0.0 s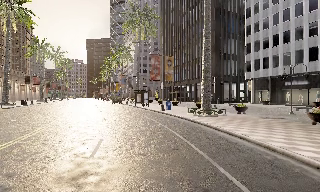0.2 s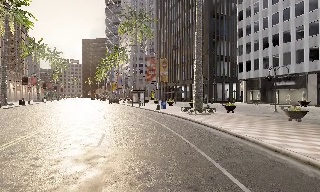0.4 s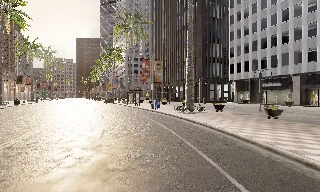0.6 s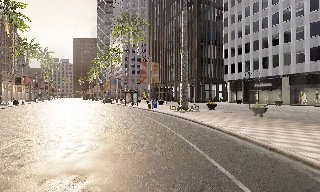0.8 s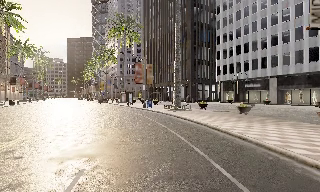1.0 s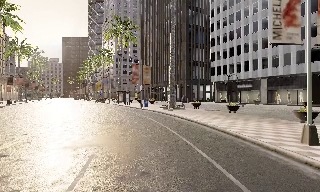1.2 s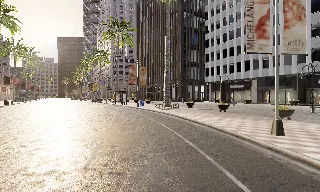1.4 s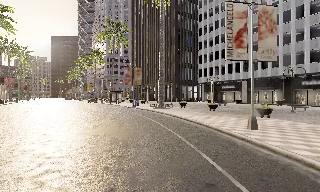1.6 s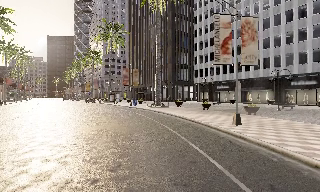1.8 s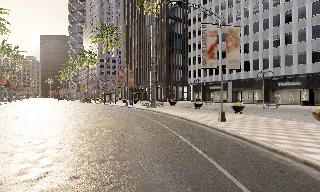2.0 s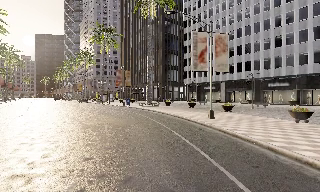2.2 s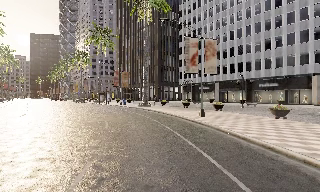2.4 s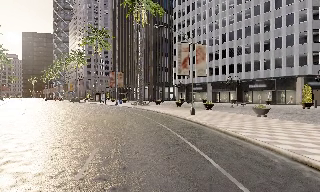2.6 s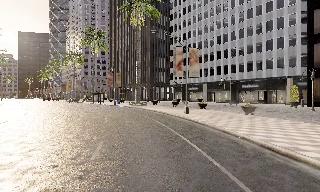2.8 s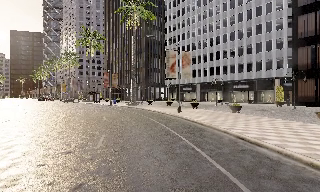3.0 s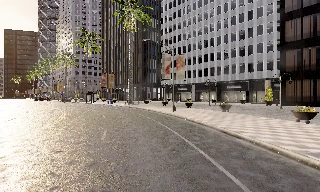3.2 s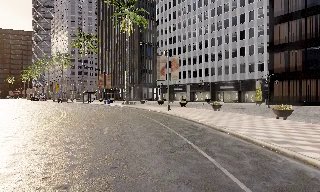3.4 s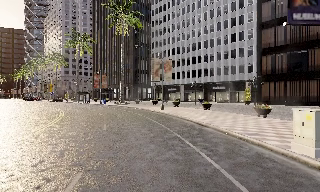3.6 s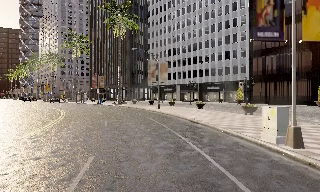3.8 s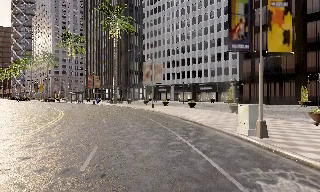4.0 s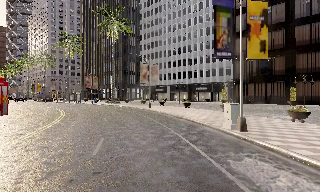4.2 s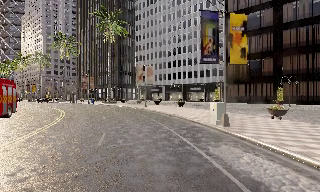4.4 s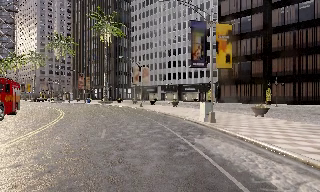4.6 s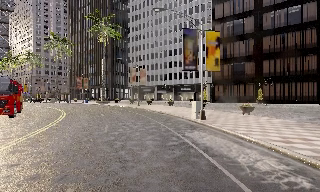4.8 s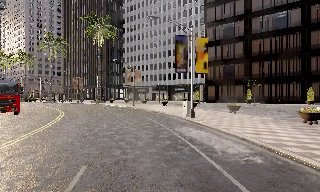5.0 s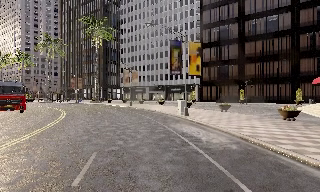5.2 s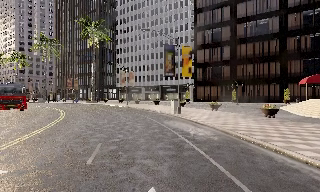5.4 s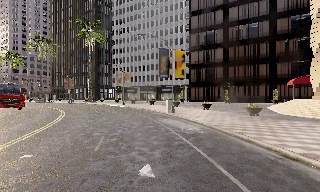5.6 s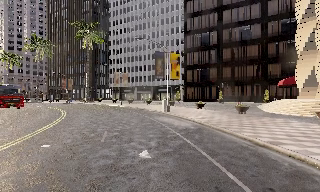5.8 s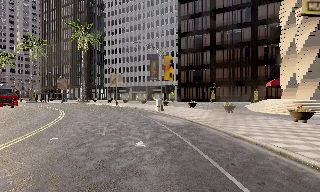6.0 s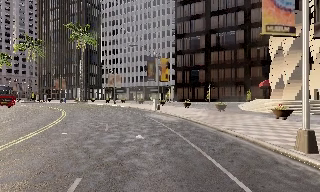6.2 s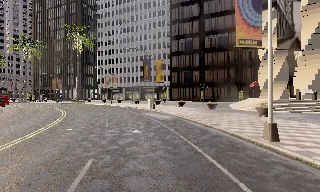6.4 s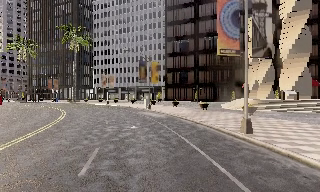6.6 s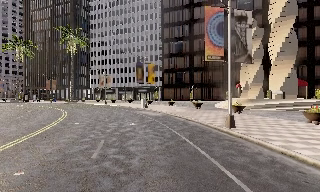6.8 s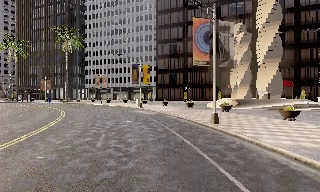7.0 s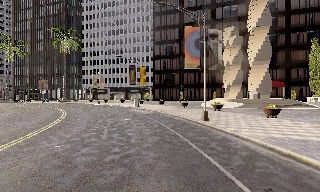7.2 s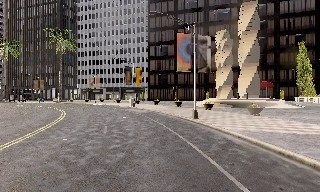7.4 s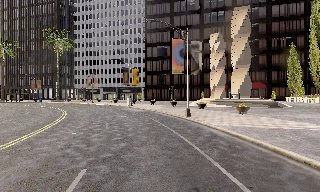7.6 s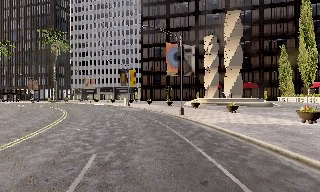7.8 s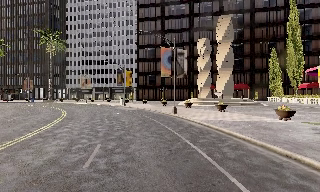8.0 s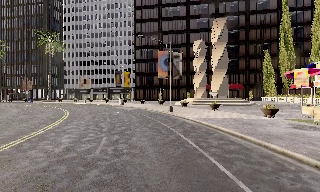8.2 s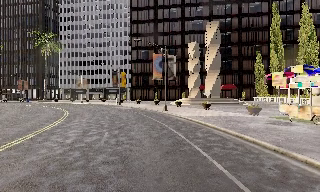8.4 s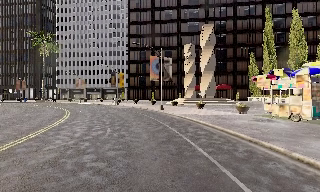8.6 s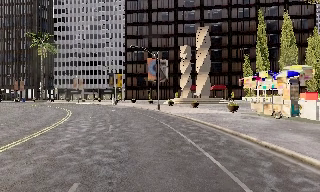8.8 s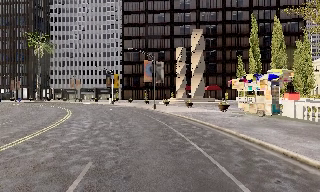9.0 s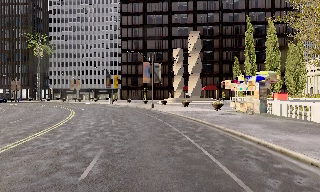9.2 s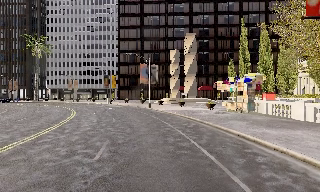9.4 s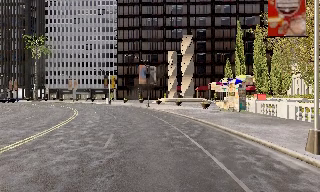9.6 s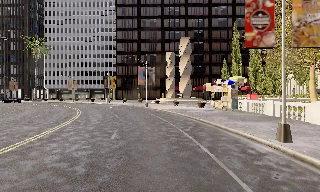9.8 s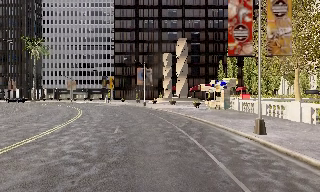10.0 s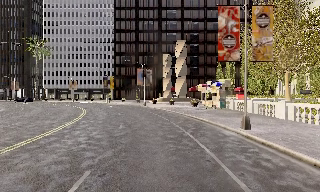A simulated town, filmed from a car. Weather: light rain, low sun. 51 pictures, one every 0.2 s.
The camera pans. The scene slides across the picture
to the left.
The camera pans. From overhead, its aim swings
clockwise.
0.0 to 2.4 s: The camera swings to its right by about 20 degrees, and the scene slides to the left. It travels backward, about 14 m, so what stands in front gets smaller.
2.4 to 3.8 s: The camera pans to its right, which is clockwise from overhead, by about 10 degrees. It travels backward, about 8 m, so what stands in front gets smaller.
3.8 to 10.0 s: The camera swings to its right by about 40 degrees, and the scene slides to the left. It travels backward, about 35 m.
The film runs backward here.
